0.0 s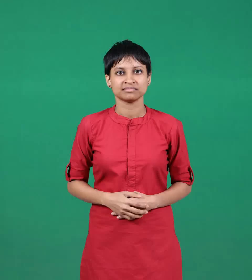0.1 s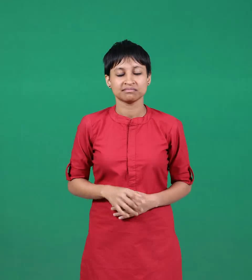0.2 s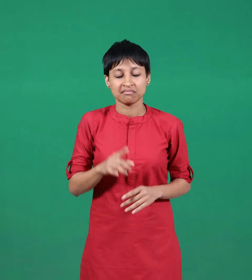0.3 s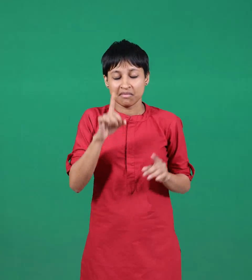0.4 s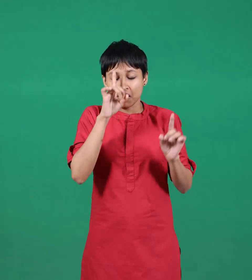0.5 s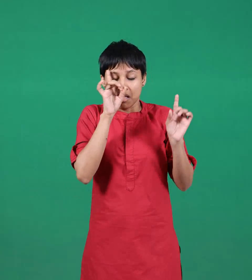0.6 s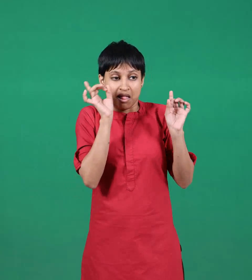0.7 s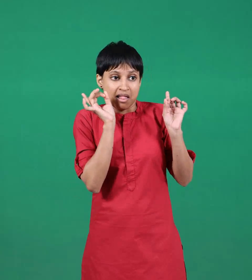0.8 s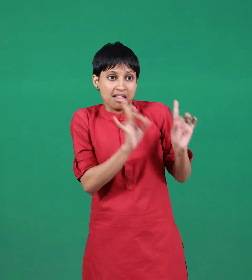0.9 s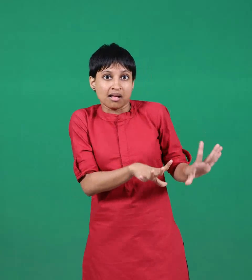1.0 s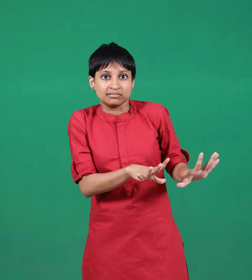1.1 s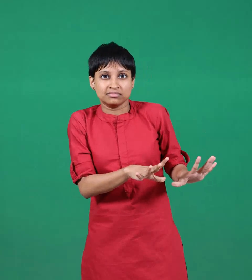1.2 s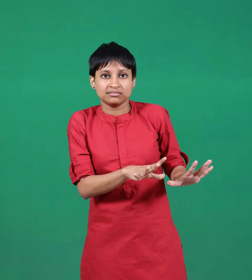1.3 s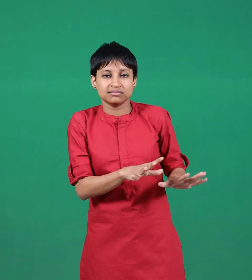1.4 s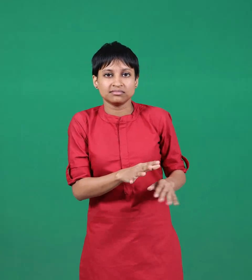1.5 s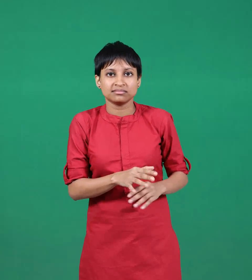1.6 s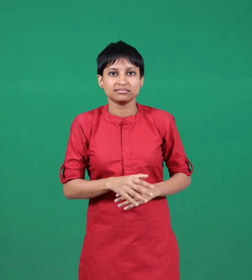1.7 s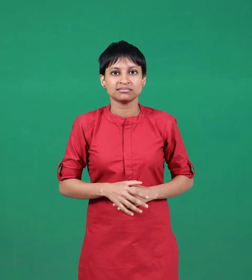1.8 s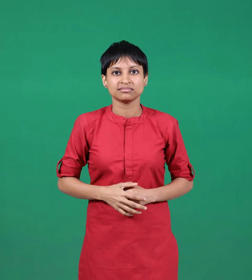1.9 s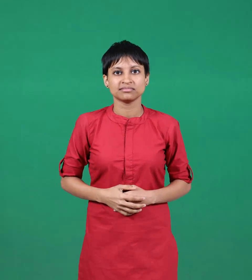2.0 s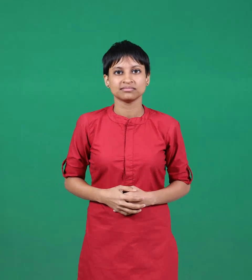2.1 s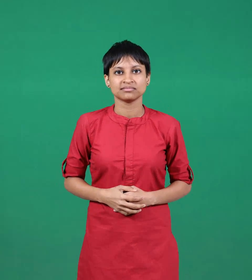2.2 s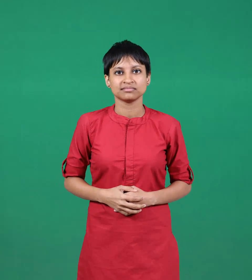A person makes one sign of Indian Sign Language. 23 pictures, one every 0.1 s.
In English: hate
